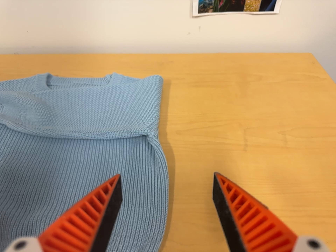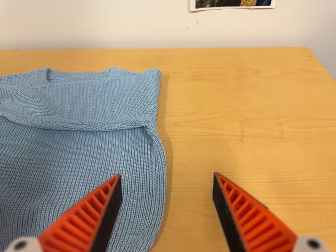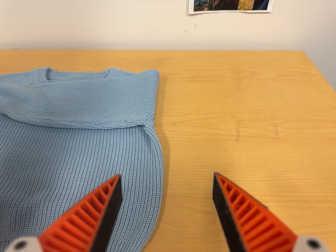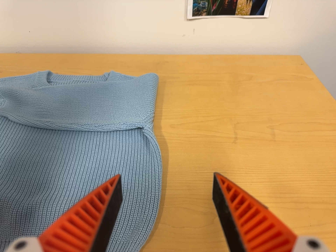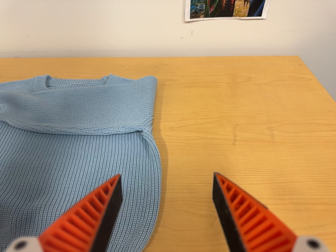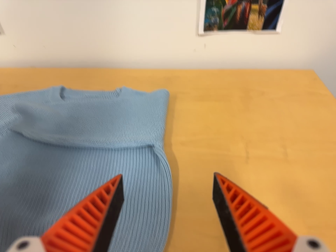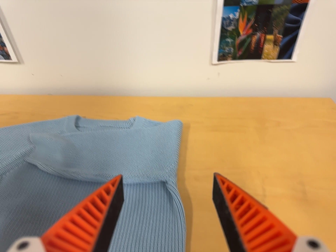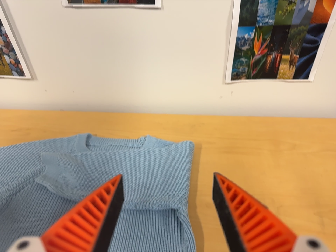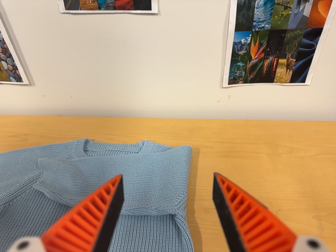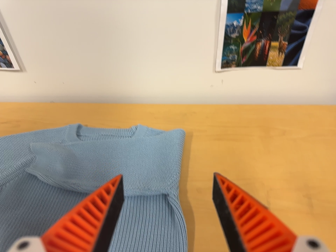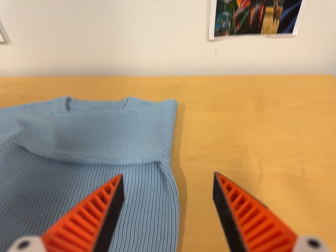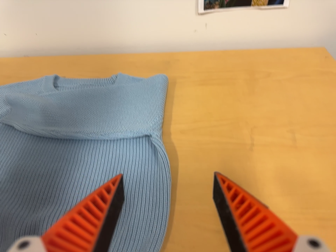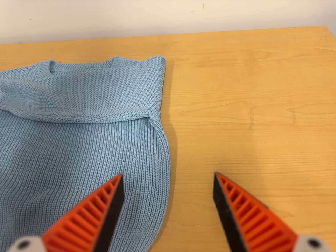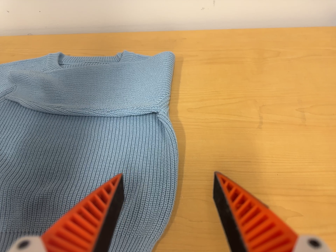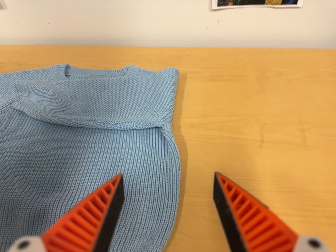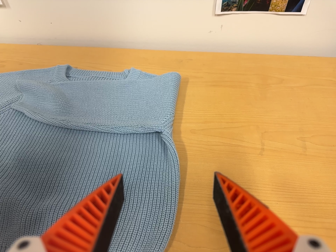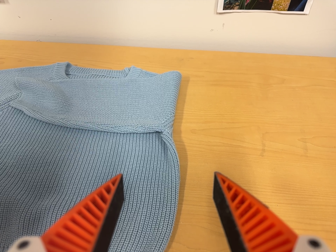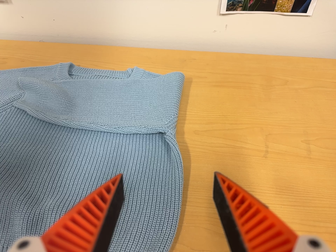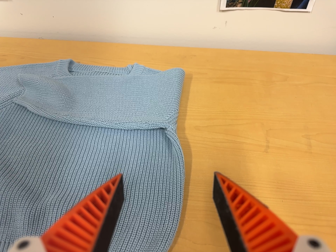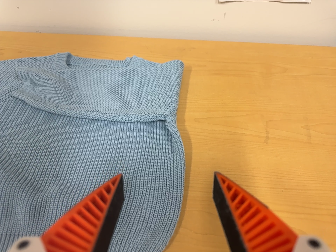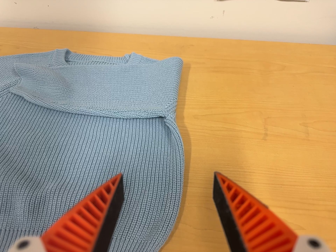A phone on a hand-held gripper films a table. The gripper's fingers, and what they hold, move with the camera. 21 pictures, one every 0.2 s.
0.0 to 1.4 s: The camera travels toward the top of its view, about 8 cm, so close, fixed things drift downward.
1.4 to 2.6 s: The camera travels toward the bottom of its view, about 10 cm, so close, fixed things drift upward. Its aim tips toward the bottom of its view by about 10 degrees, and the scene shifts upward.
2.6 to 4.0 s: The camera shifts only a little, or ends up much as it began.
The film runs forward here.
